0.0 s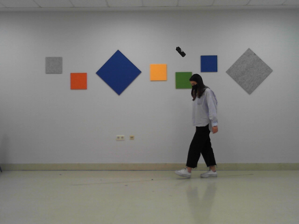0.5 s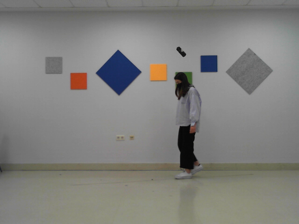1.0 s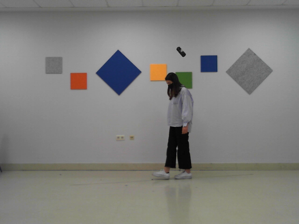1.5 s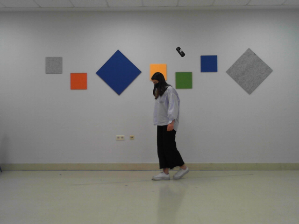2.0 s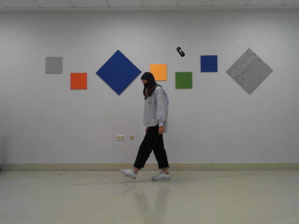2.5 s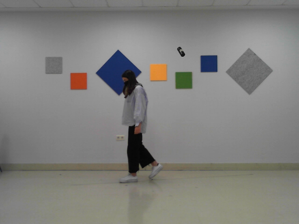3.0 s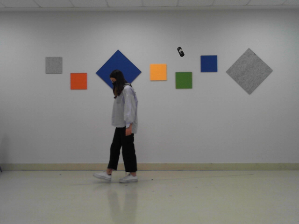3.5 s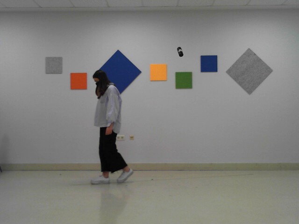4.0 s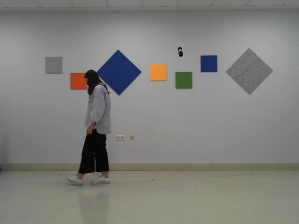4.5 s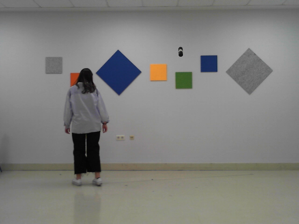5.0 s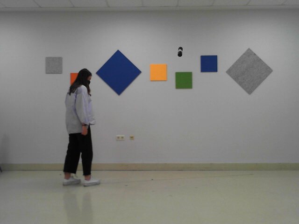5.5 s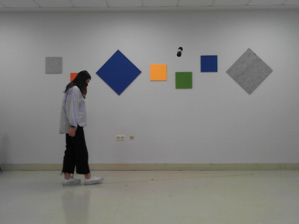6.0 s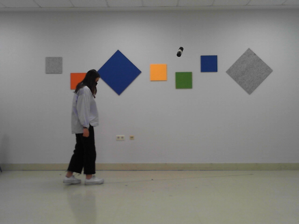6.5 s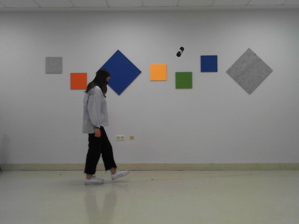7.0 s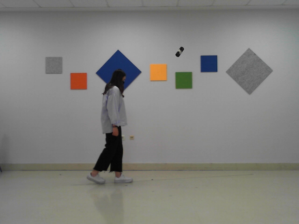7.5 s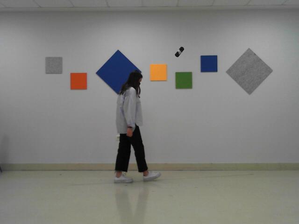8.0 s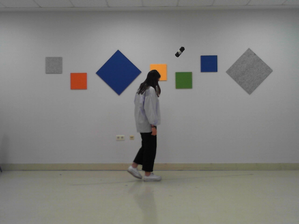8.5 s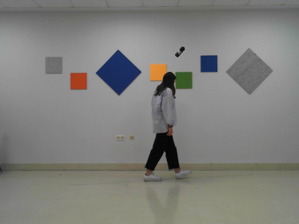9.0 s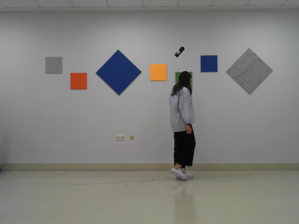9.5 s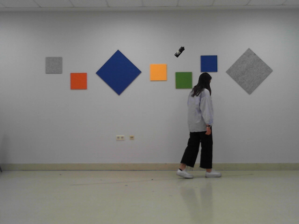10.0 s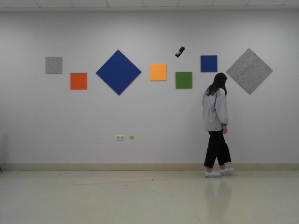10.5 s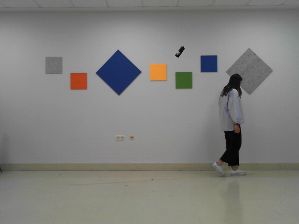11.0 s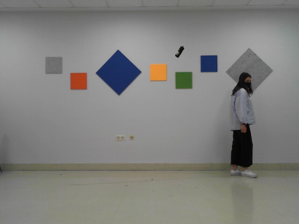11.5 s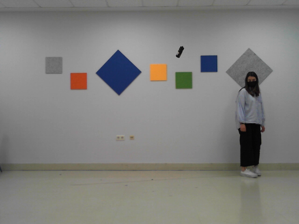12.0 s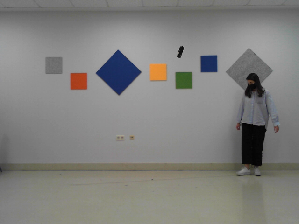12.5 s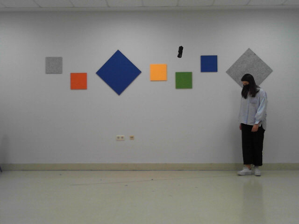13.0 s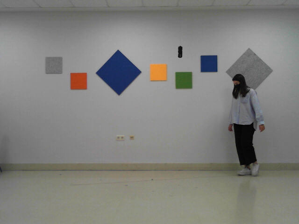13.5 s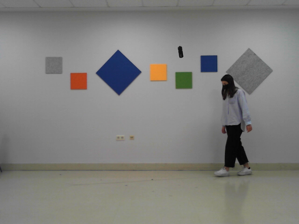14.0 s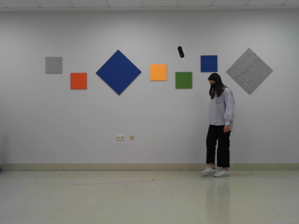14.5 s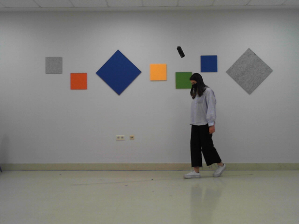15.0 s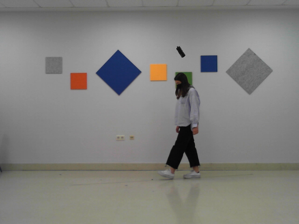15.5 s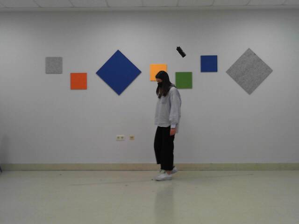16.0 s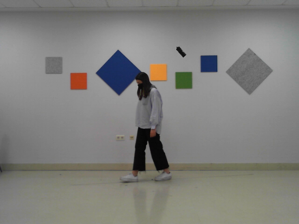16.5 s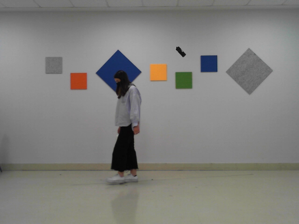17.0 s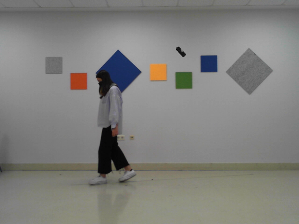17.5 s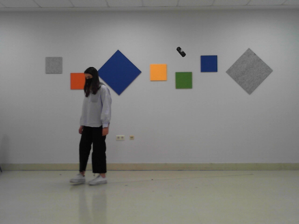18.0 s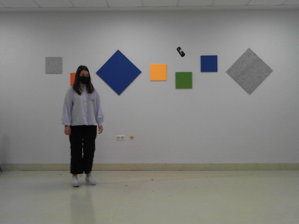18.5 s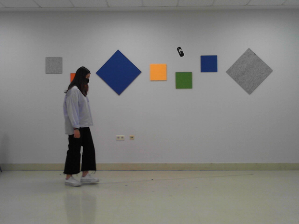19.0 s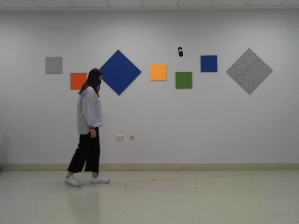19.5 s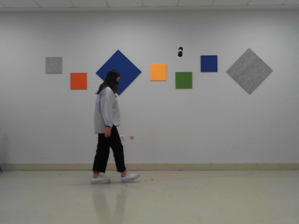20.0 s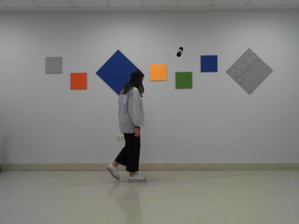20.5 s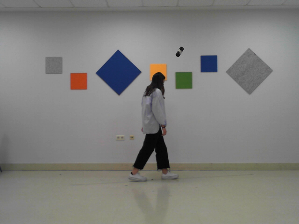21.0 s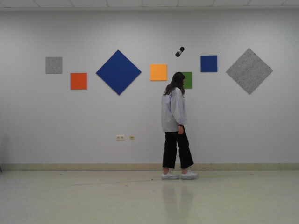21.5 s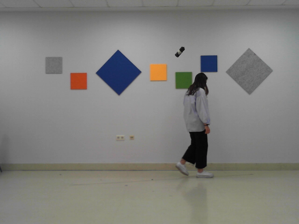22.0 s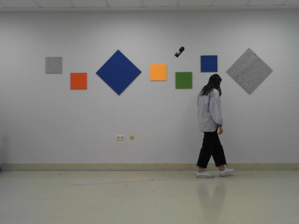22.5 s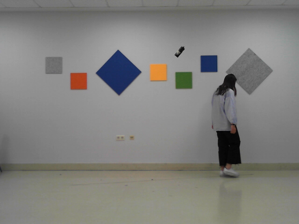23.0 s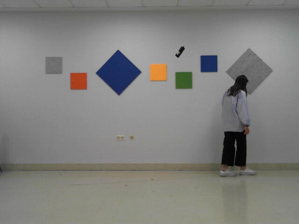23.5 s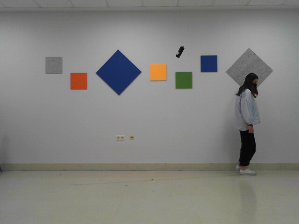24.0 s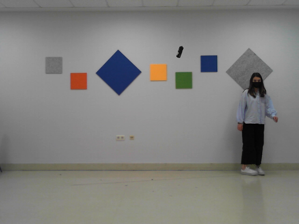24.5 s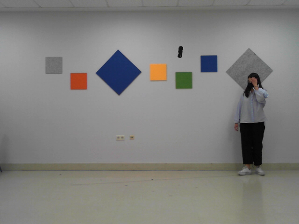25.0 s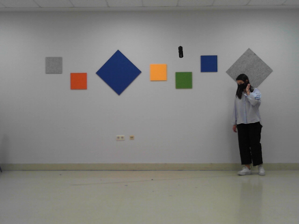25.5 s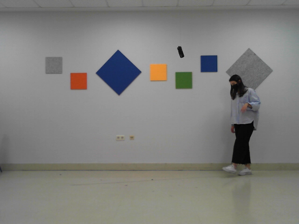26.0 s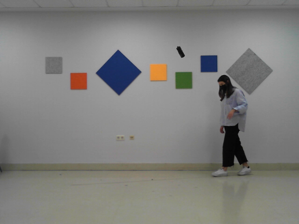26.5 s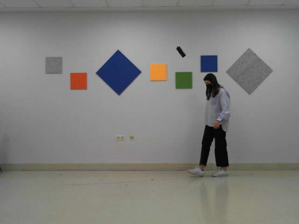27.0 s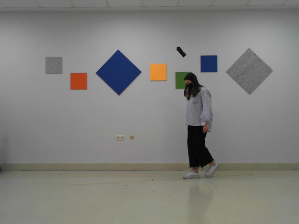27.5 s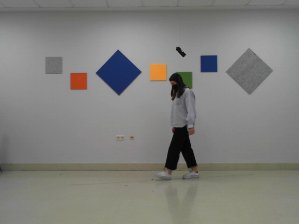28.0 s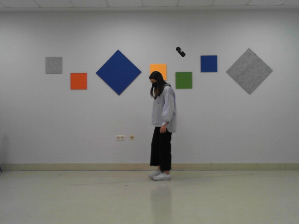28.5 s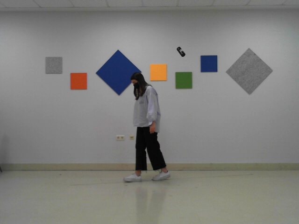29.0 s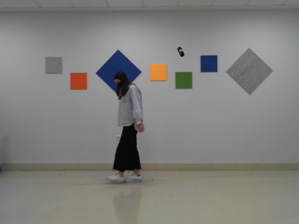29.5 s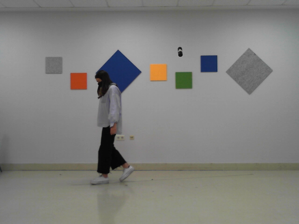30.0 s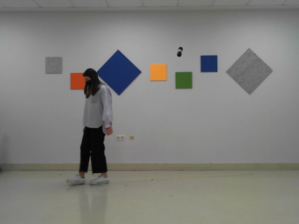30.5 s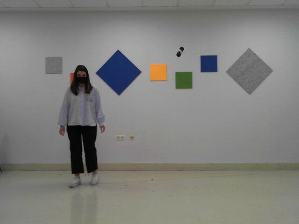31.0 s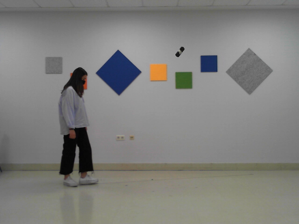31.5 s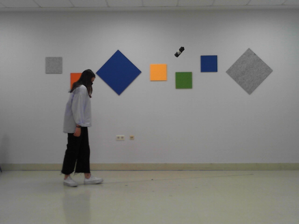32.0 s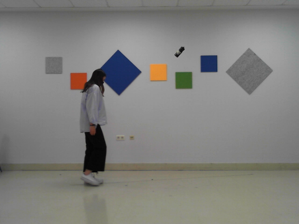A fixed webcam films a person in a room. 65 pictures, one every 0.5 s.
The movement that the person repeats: Walk along a line.
